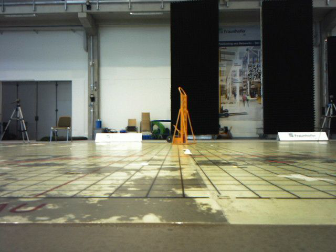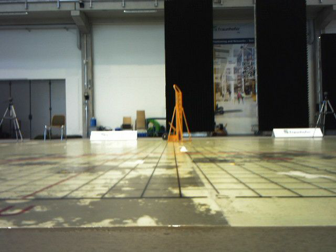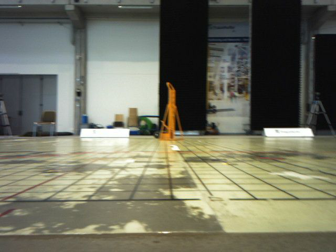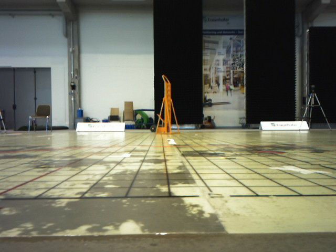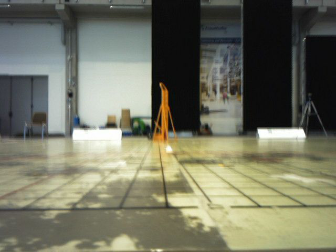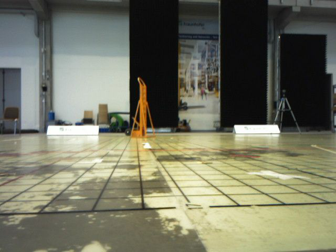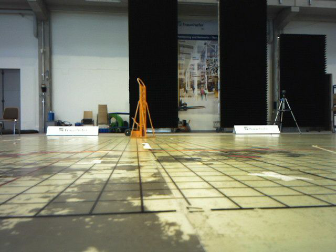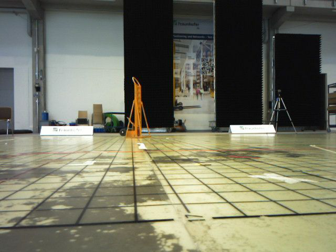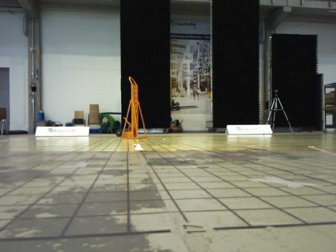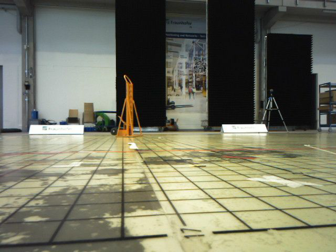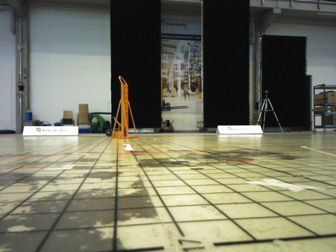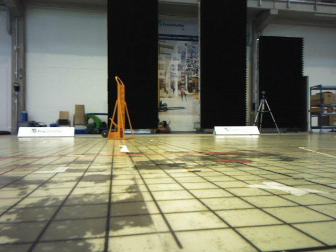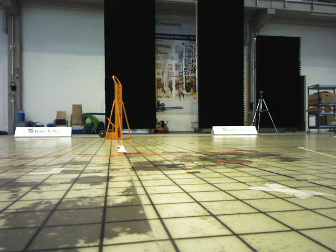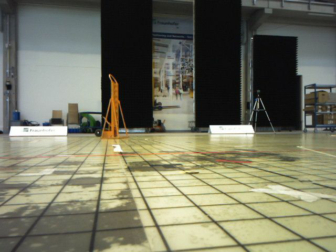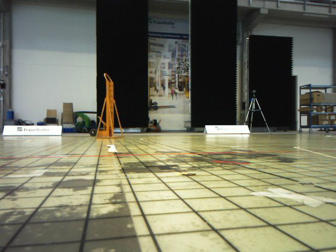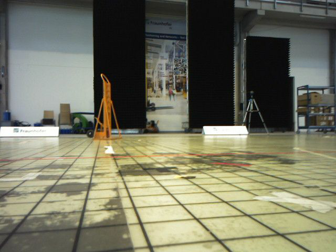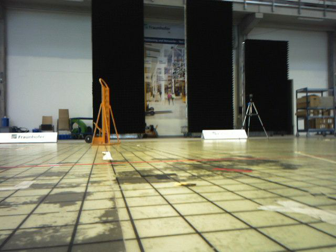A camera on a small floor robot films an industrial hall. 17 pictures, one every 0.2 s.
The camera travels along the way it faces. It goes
forward.
0.0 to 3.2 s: The scene slides to the left, as the camera pans about 15 degrees to its right. It travels forward, about 0.6 m, so what stands in front looms larger.
The film runs forward here.
